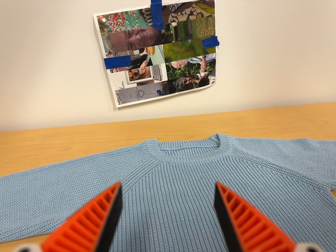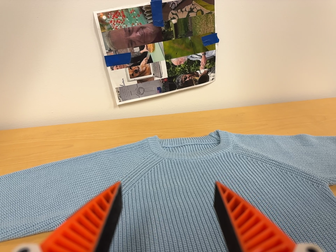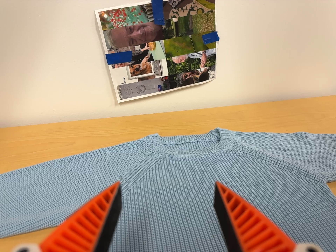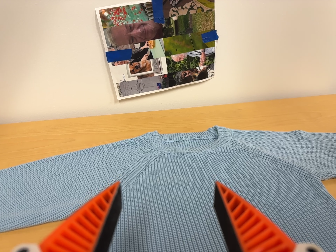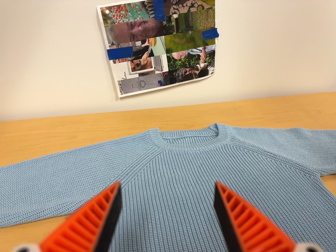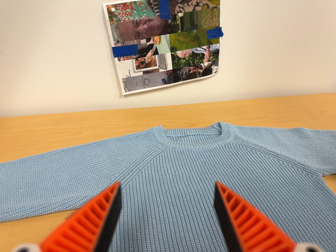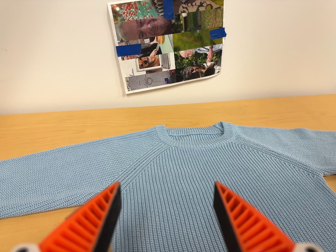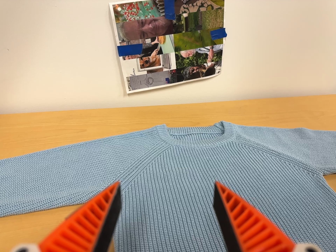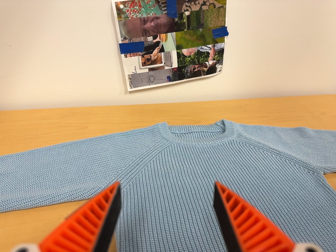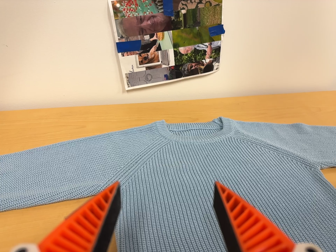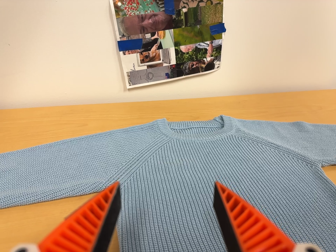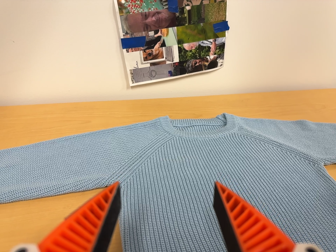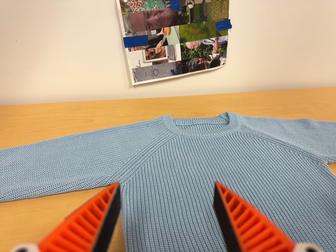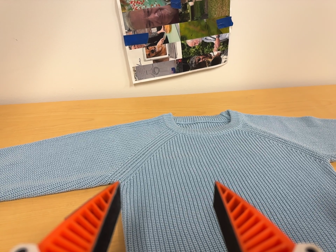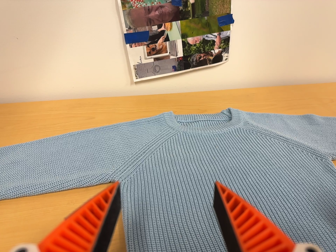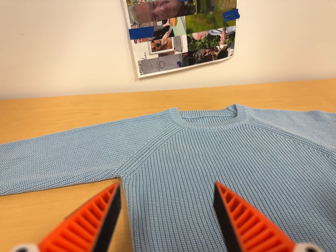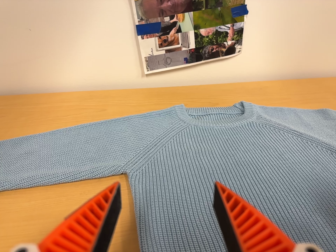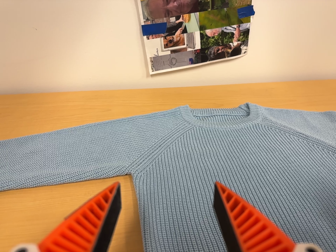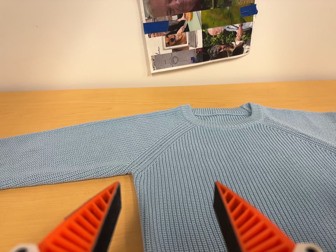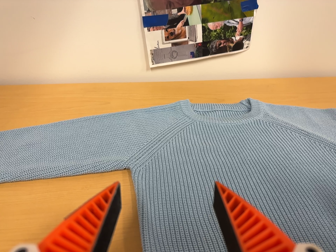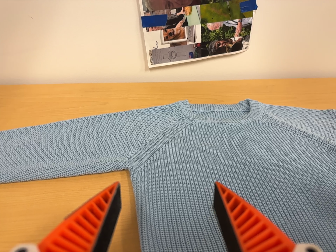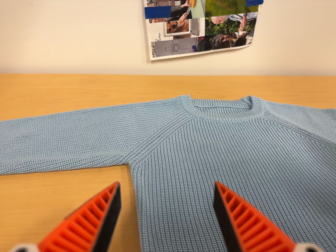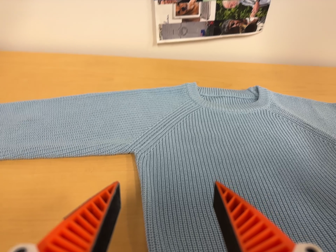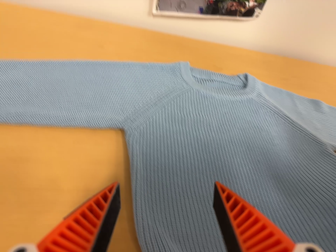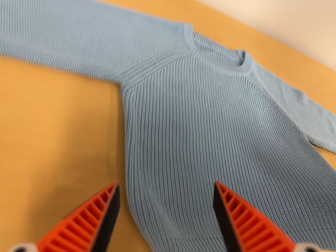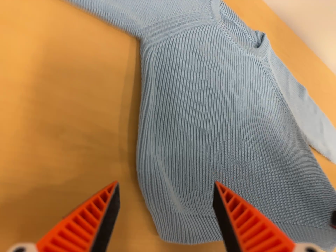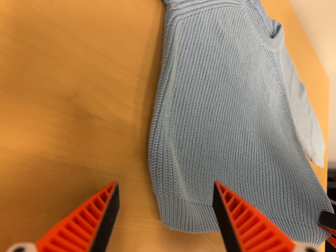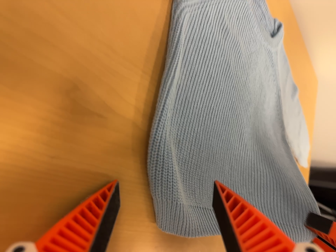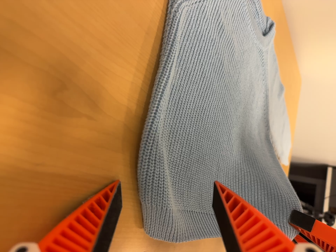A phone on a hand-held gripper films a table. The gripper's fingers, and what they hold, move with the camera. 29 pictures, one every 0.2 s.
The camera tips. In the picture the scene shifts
upward.
The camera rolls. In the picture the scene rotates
clockwise.
0.0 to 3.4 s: The camera shifts only a little, or ends up much as it began.
3.4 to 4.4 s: The camera's aim tips toward the bottom of its view by about 10 degrees, and the scene shifts upward.
4.4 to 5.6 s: The camera pans to its right by about 35 degrees. It travels to its left, about 22 cm. Its aim tips toward the bottom of its view by about 35 degrees, and the scene shifts upward. It rolls about its line of sight by about 40 degrees, and the scene rotates clockwise.
The film runs forward here.
